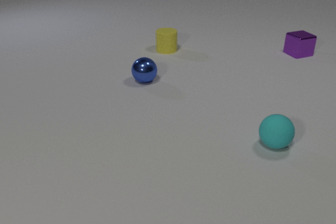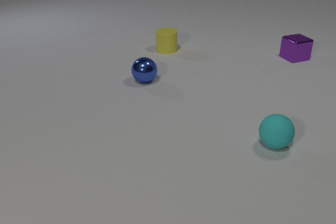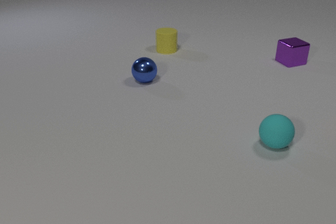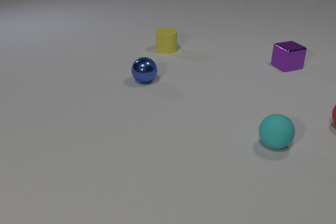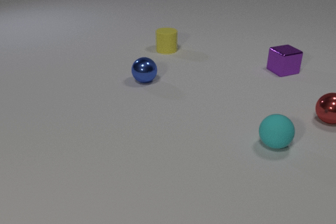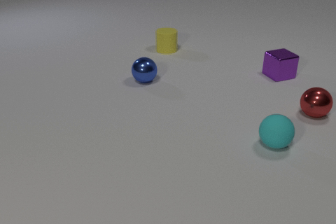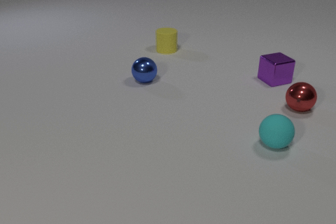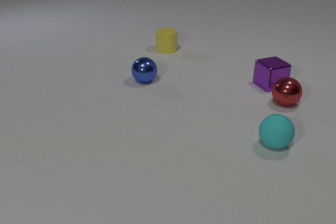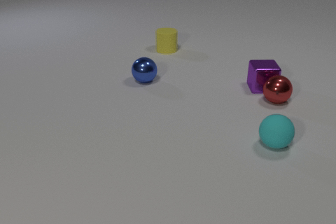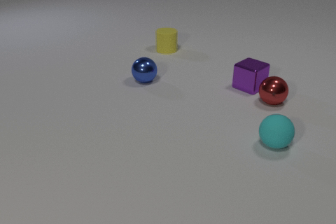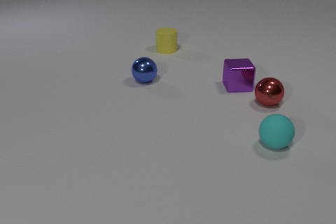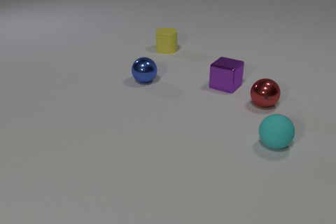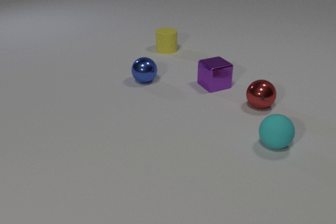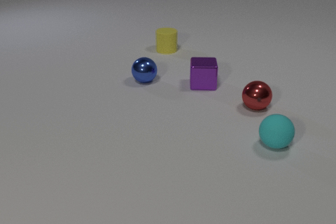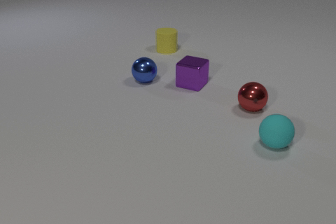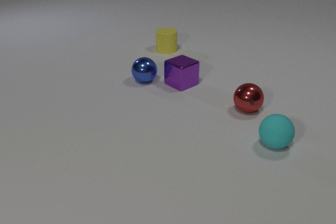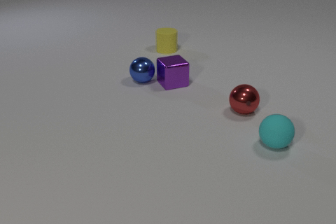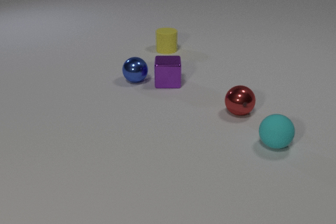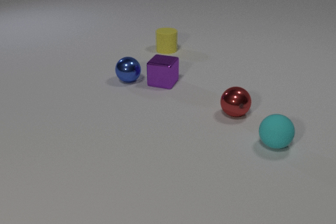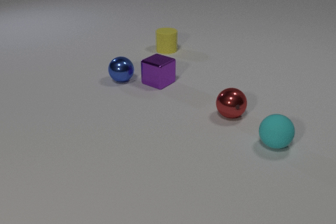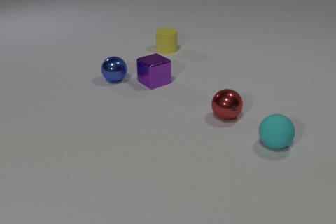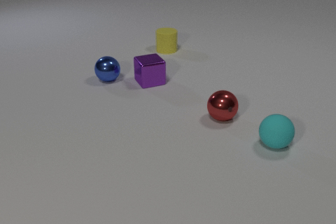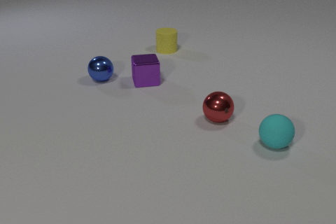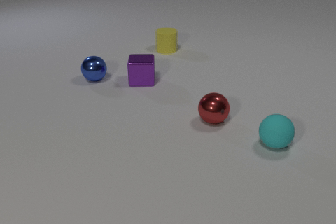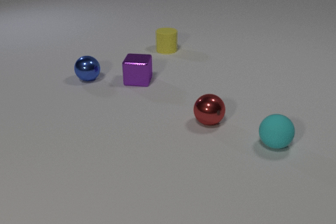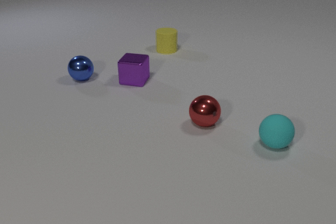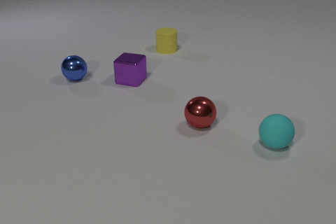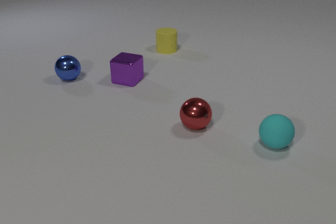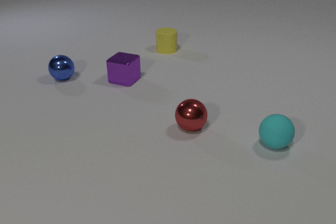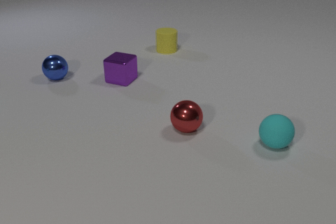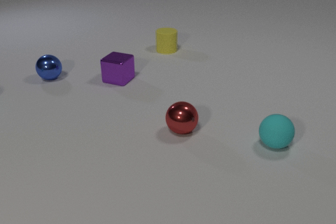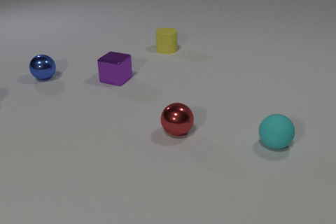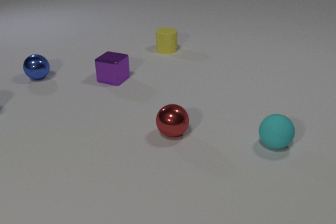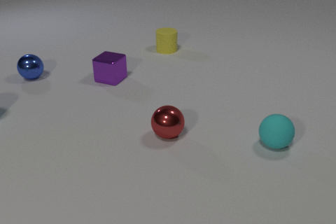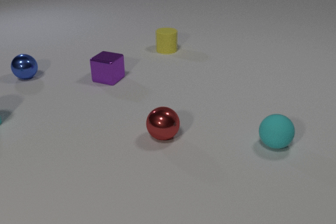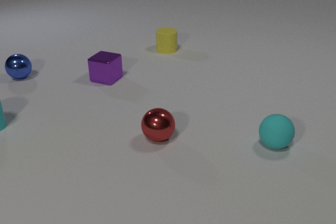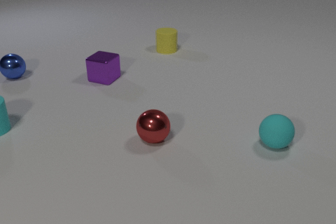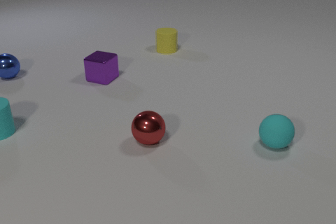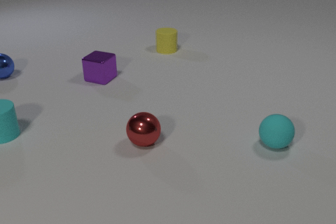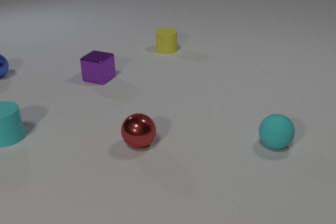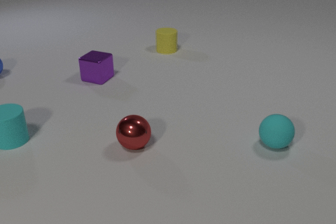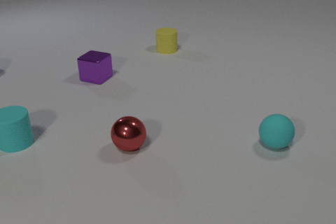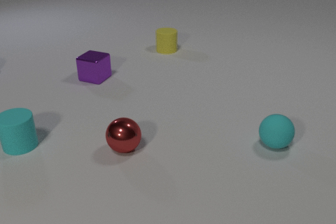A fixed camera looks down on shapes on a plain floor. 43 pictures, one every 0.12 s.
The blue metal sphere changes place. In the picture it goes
to the left.
The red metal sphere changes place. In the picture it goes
to the left.
0.00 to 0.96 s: The purple metal cube slides toward the camera. The red metal sphere comes in at the right edge, rolls to the left and away from the camera. The purple metal cube and the red metal sphere collide.
0.96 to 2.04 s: The purple metal cube slides to the left. The red metal sphere rolls to the left and toward the camera. The blue metal sphere rolls to the left. The purple metal cube and the blue metal sphere collide.
2.04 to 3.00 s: The purple metal cube slides to the left. The red metal sphere rolls to the left and toward the camera. The blue metal sphere rolls to the left.
3.00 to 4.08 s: The purple metal cube slides to the left. The red metal sphere rolls to the left and toward the camera. The blue metal sphere rolls to the left. The cyan rubber cylinder comes in at the left edge.
4.08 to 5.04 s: The purple metal cube slides to the left. The red metal sphere rolls to the left and toward the camera. The blue metal sphere rolls to the left and away from the camera, leaves at the left edge. The cyan rubber cylinder slides toward the camera and to the right.
Are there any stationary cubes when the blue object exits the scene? no.
How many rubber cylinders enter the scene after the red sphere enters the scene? 1.
Are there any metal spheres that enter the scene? yes.
